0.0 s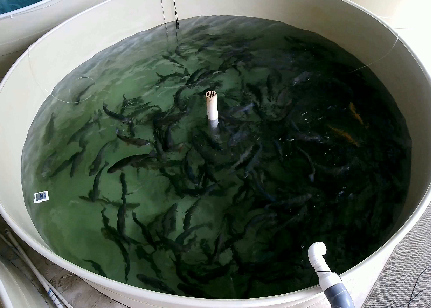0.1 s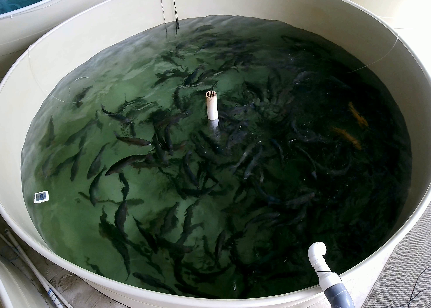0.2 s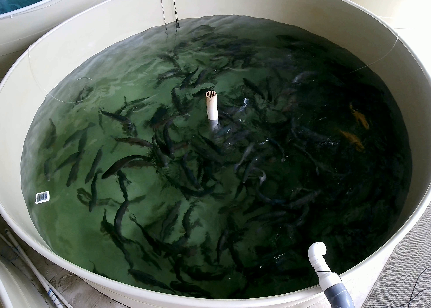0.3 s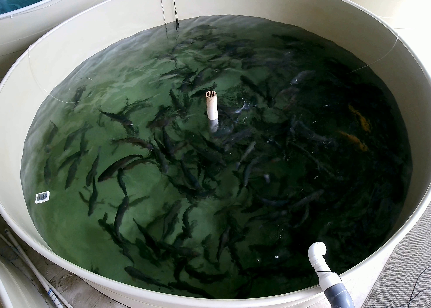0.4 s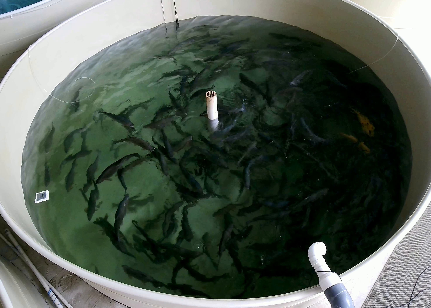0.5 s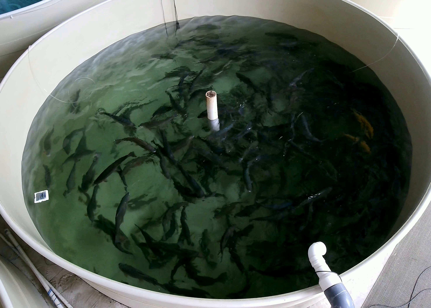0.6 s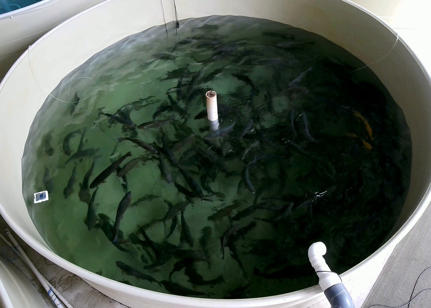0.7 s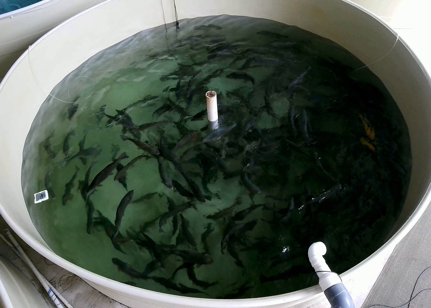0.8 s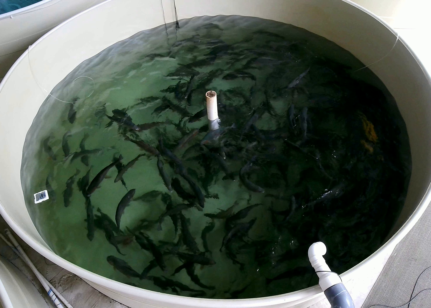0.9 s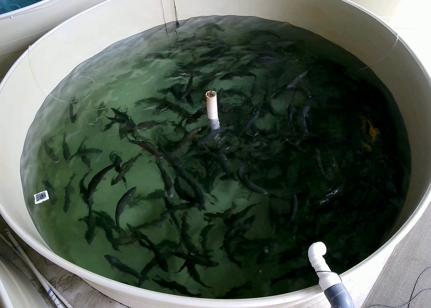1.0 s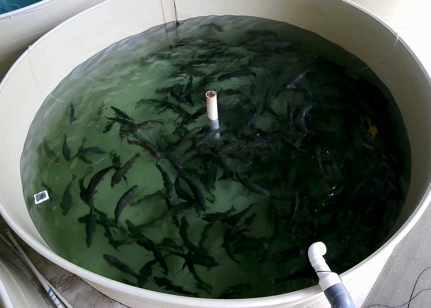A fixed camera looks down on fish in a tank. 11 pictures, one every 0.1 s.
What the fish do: Foraging.
